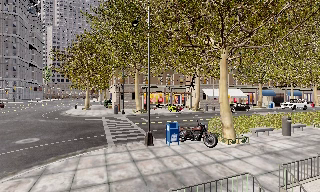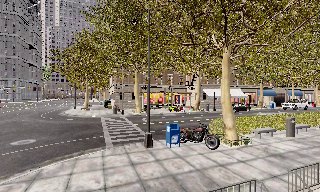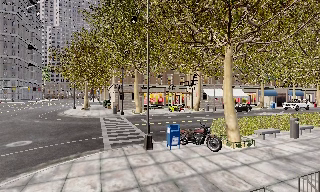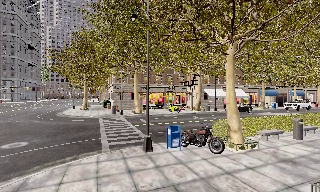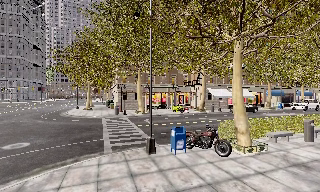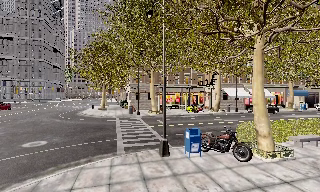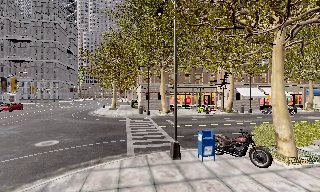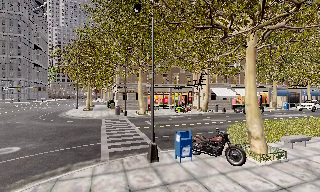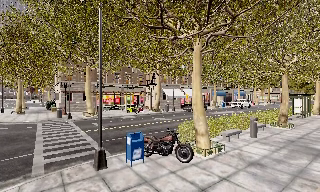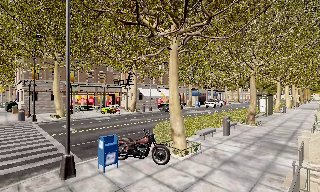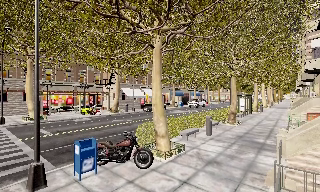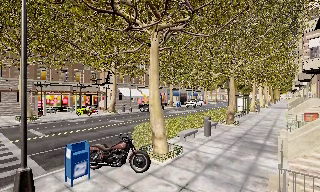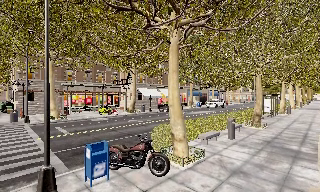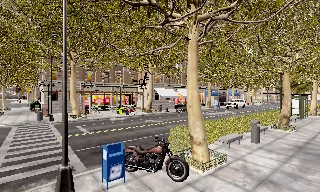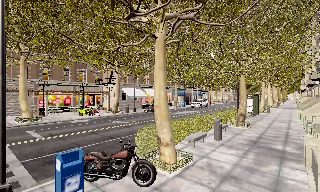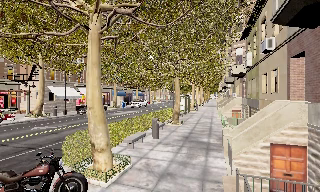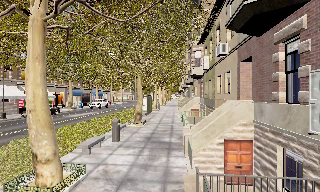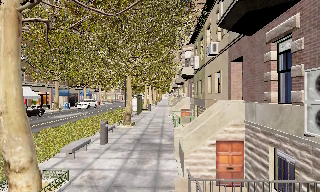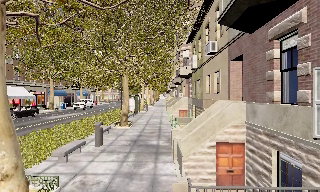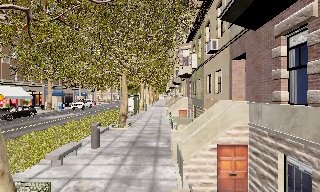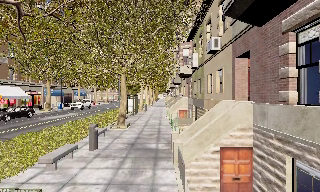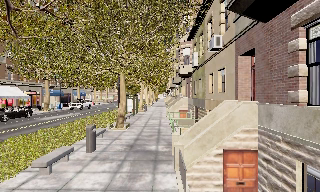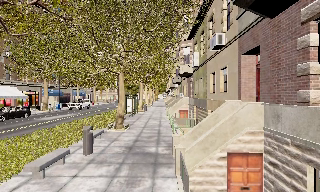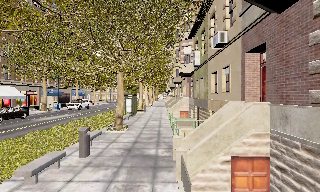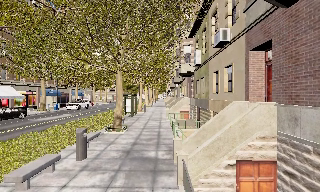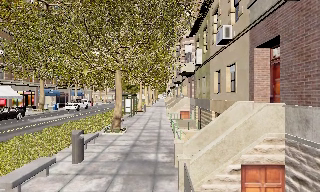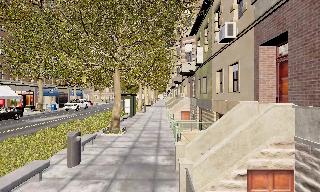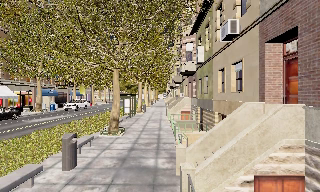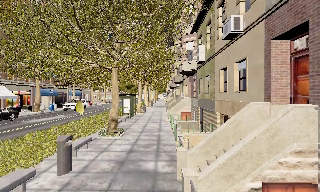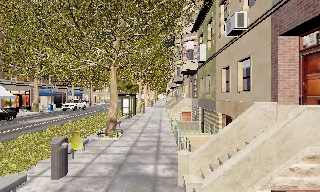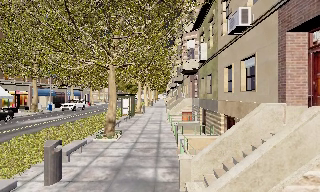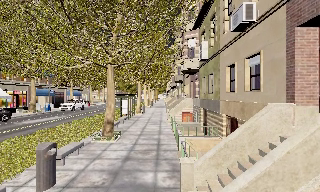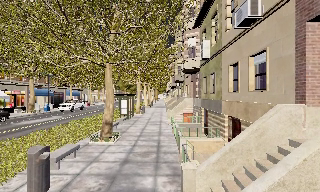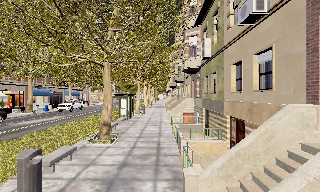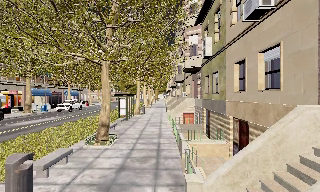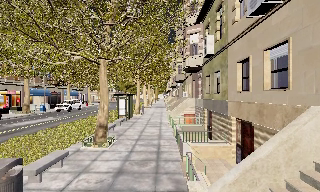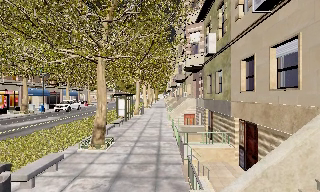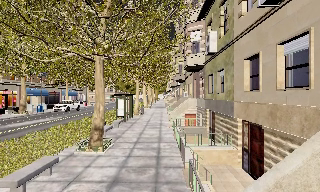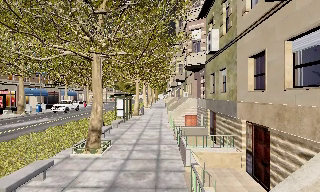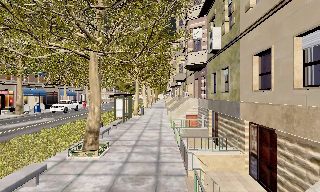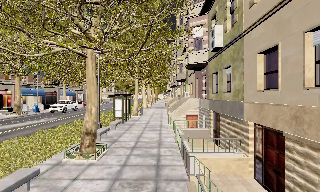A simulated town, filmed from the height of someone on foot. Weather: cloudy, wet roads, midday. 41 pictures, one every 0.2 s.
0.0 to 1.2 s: The camera travels forward, about 1.5 m, so what stands in front looms larger.
1.2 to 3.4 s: The camera swings to its right by about 75 degrees, and the scene slides to the left. It travels forward, about 3 m.
3.4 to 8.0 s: The camera travels forward, about 7 m, so what stands in front looms larger.
The film runs forward here.
